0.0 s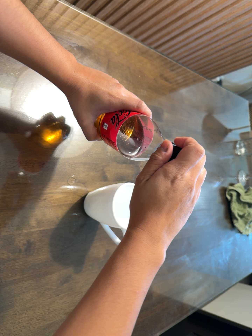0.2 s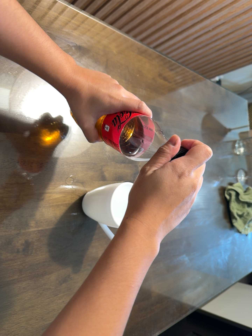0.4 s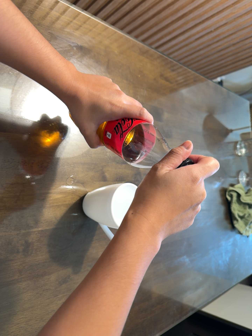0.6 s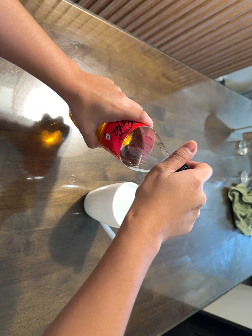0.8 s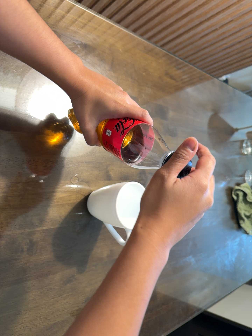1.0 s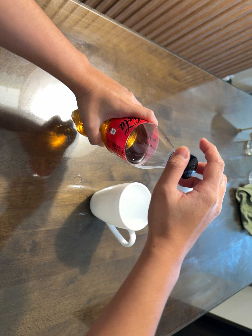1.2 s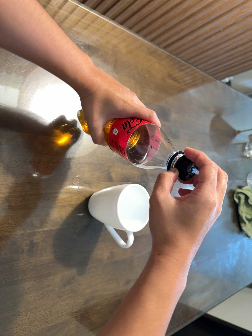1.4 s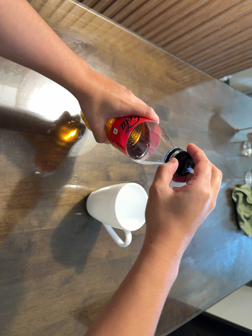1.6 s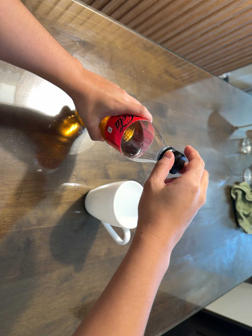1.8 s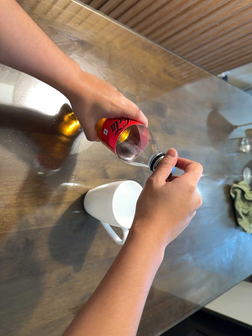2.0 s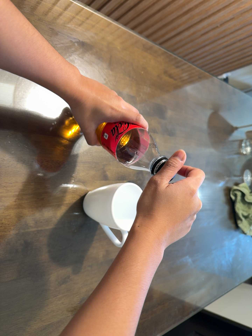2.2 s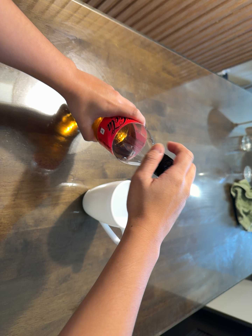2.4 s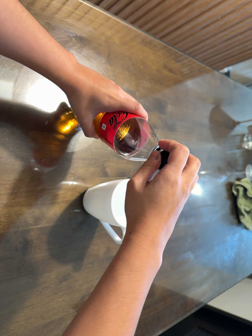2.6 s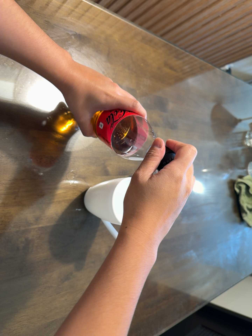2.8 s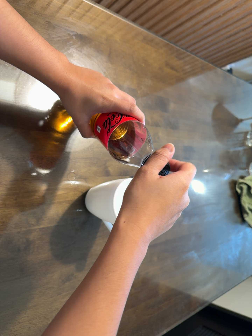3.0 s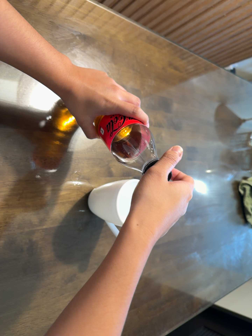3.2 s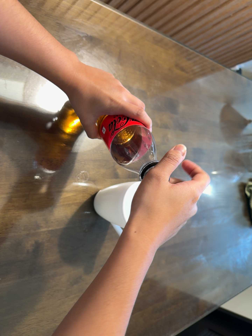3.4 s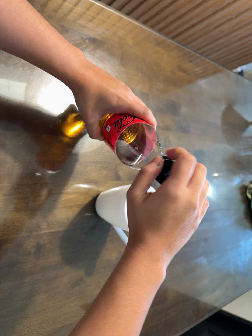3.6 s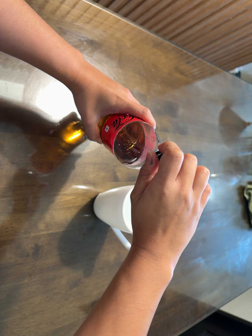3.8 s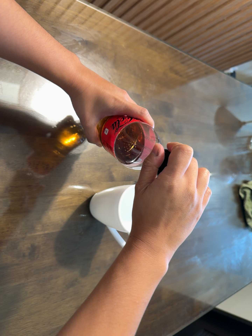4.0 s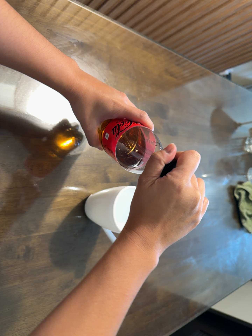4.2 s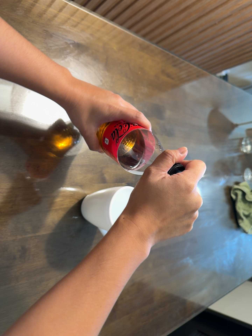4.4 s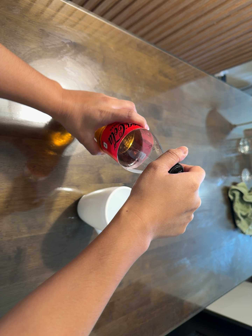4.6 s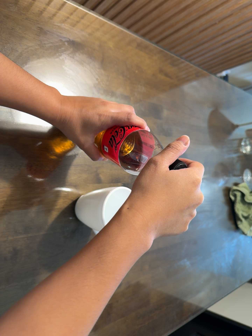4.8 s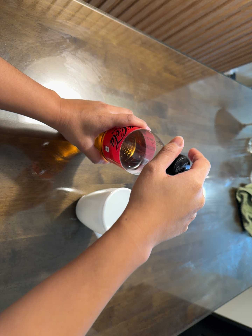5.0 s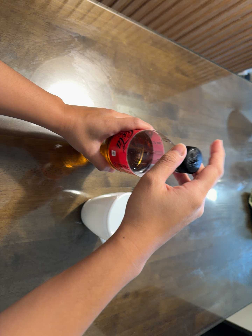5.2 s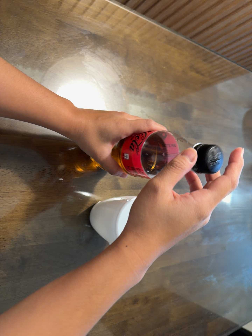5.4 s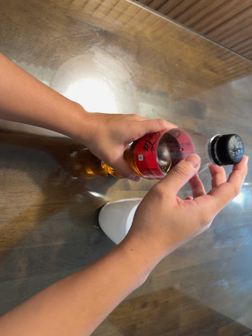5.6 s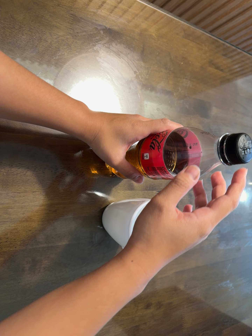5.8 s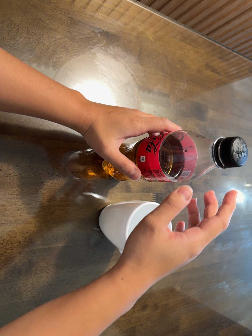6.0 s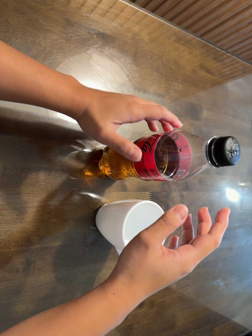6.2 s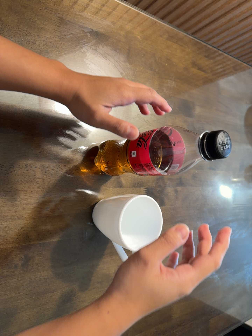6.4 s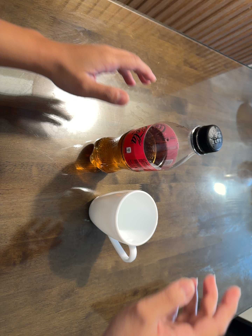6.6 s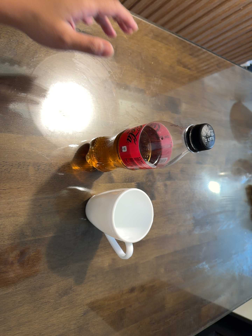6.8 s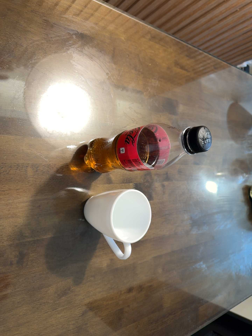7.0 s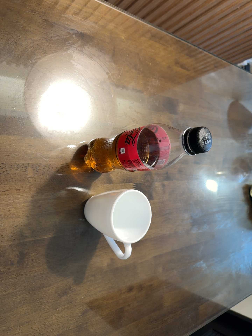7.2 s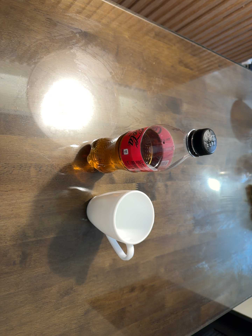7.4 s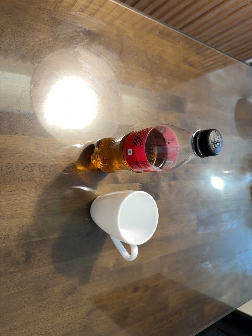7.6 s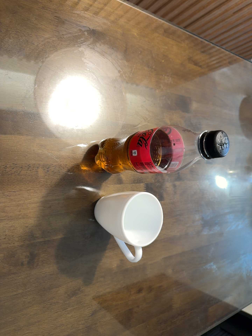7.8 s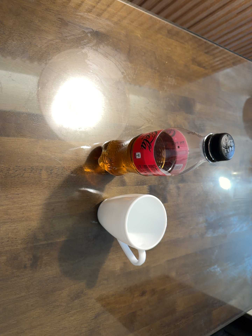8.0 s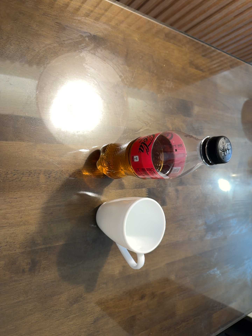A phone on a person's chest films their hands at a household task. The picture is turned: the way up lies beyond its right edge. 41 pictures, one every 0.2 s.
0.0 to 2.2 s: The camera shifts only a little, or ends up much as it began.
2.2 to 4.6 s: The camera shifts only a little, or ends up much as it began.
4.6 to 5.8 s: The camera travels forward, about 7 cm, so what stands in front looms larger.
5.8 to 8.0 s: The camera shifts only a little, or ends up much as it began.
The film runs backward here.
